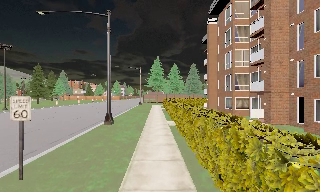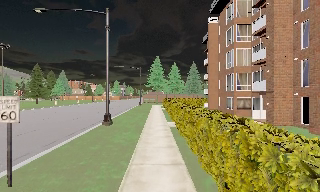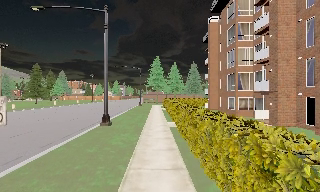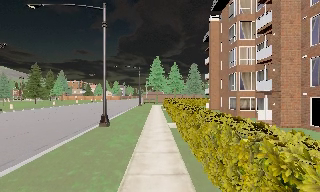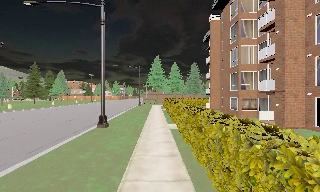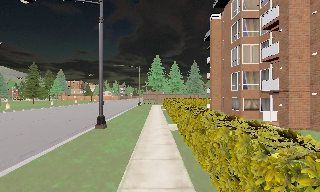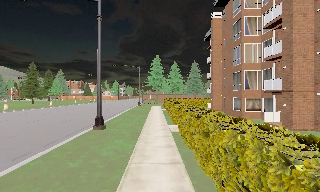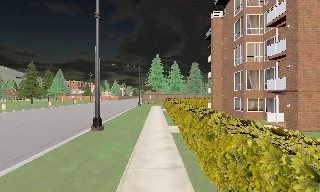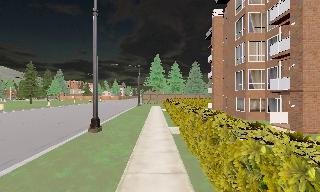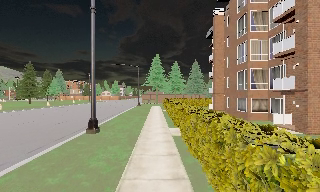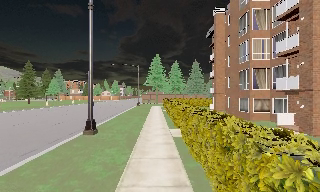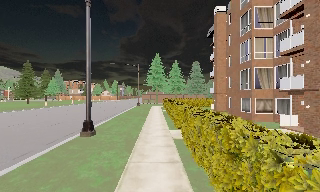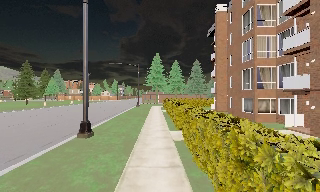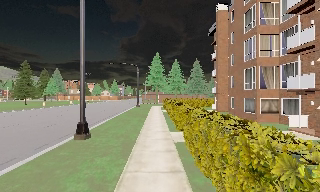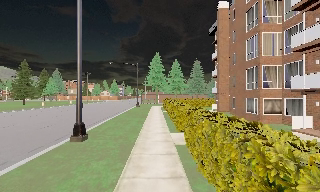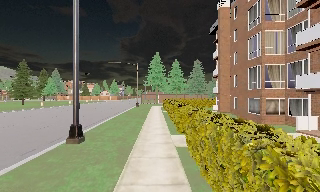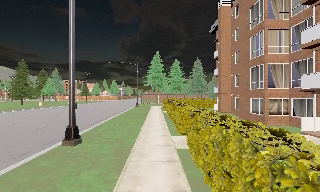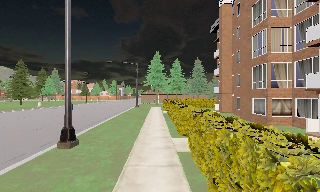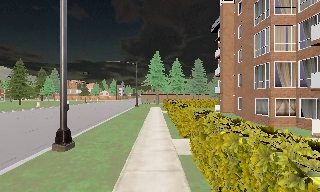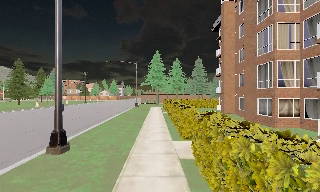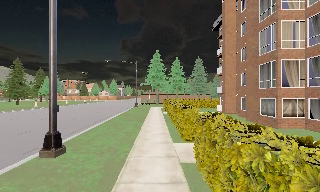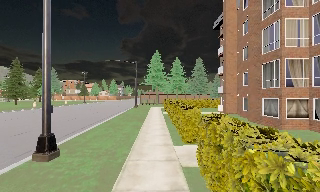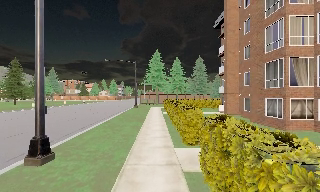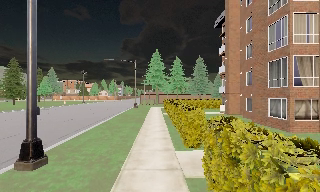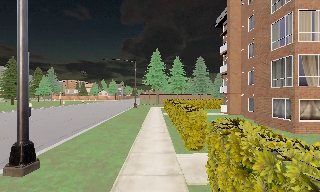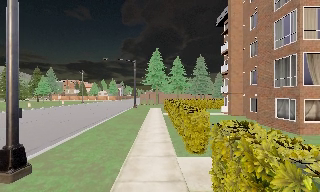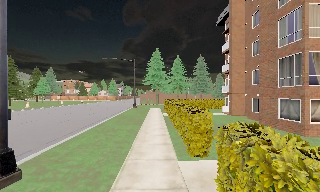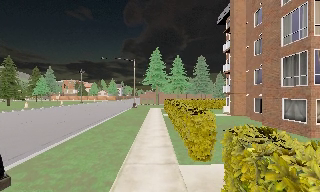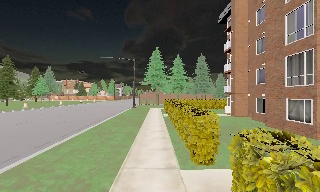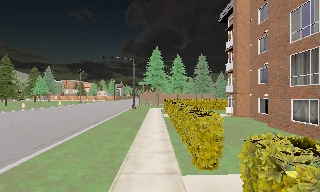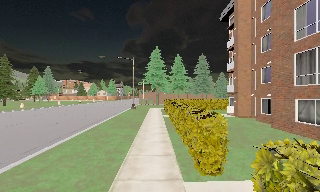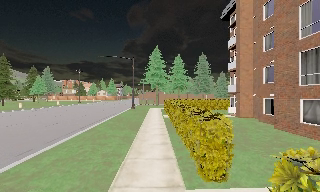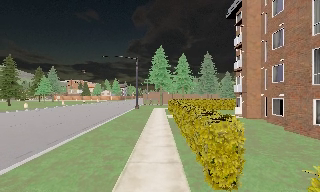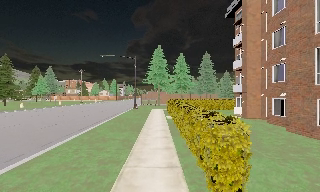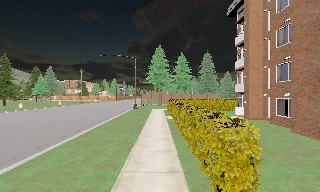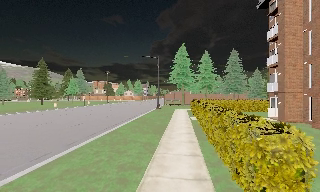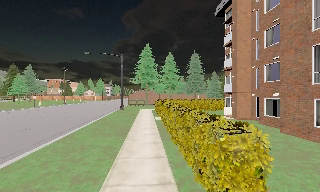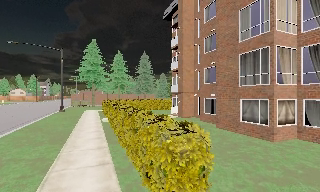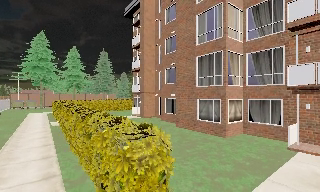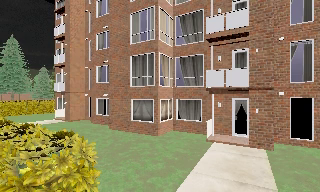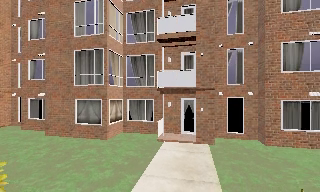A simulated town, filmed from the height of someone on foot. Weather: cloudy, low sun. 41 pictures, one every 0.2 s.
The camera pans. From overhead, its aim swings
clockwise.
The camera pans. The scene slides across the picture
to the left.
0.0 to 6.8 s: The camera travels forward, about 13 m, so what stands in front looms larger.
6.8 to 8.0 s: The camera swings to its right by about 75 degrees, and the scene slides to the left. It travels forward, about 2 m.
The film runs forward here.
